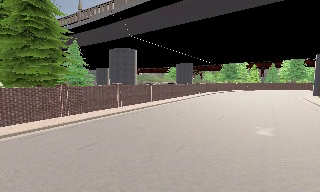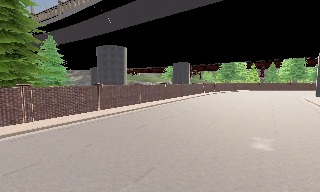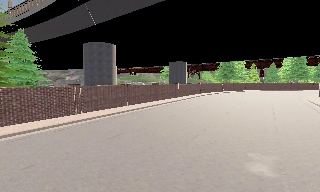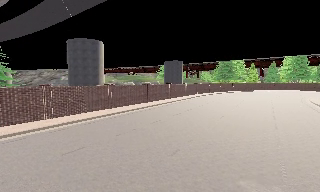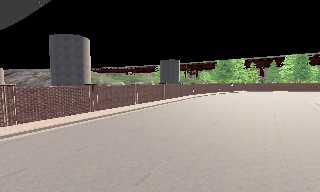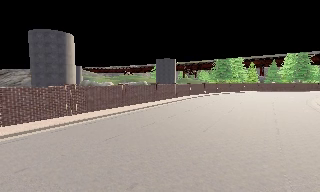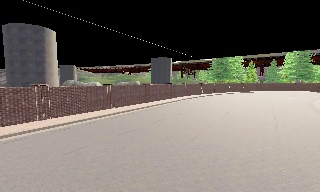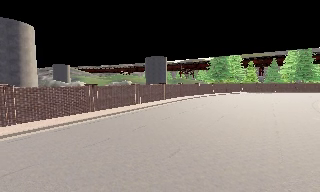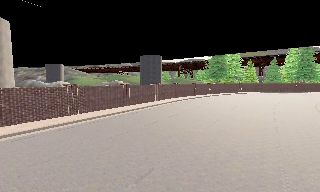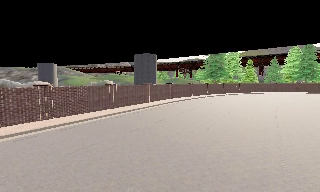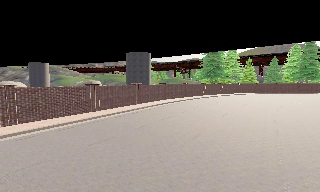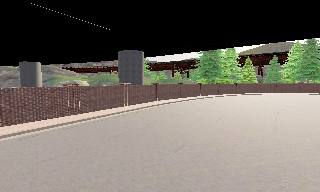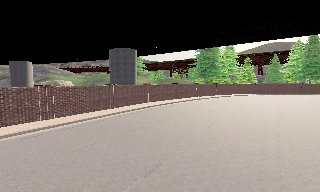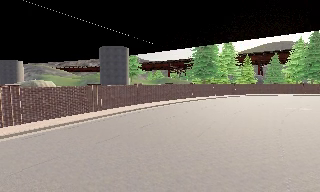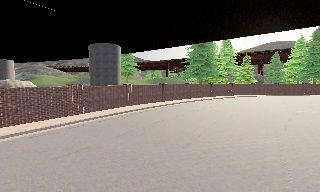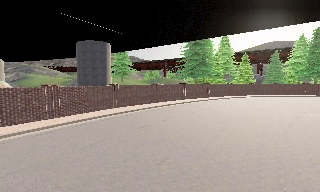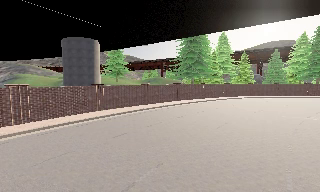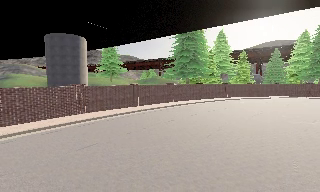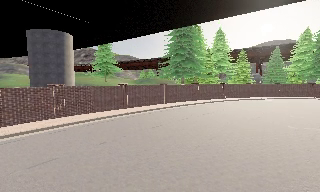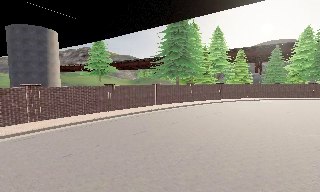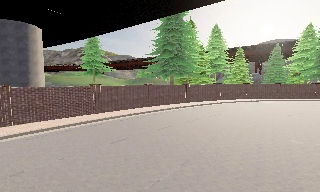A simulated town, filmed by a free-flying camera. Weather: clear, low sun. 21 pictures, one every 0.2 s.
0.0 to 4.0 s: The camera travels forward and to its right, about 40 m, so what stands in front looms larger.
The film runs forward here.
